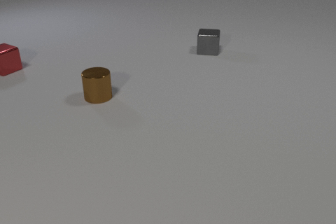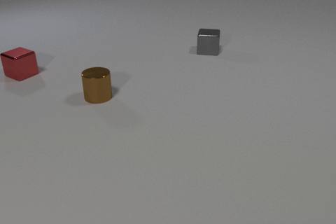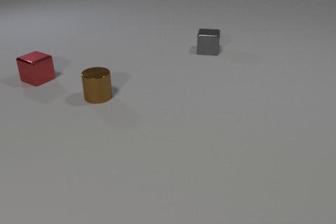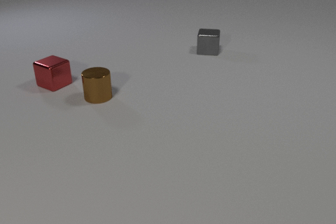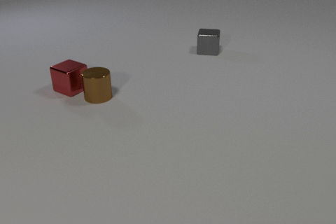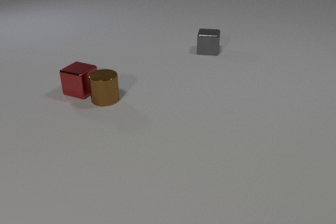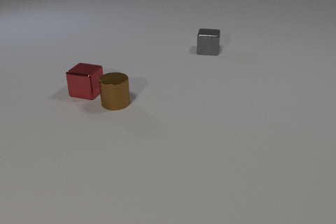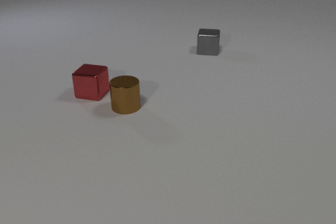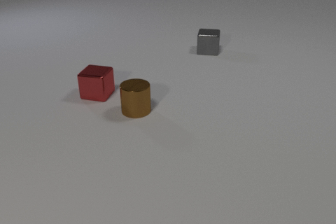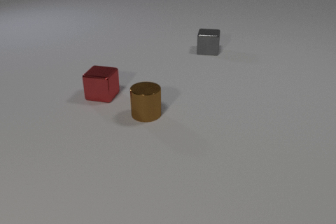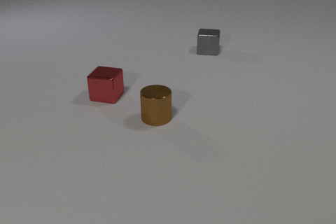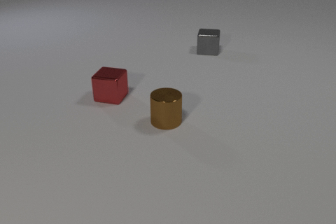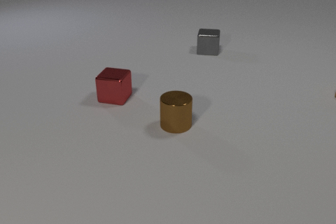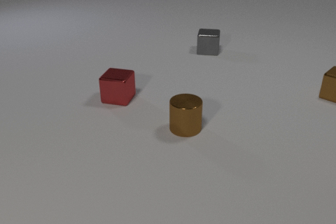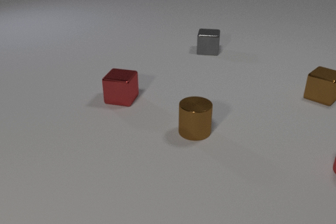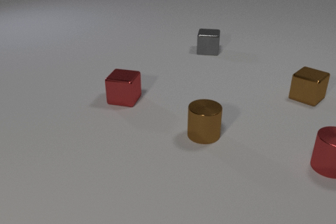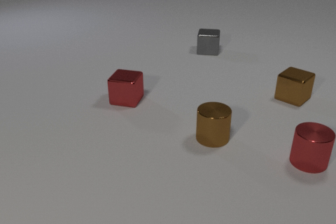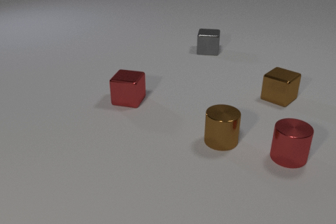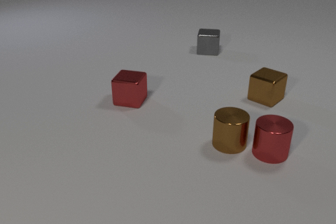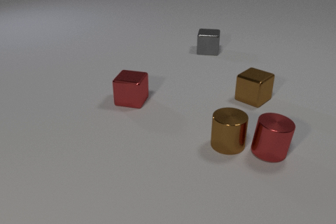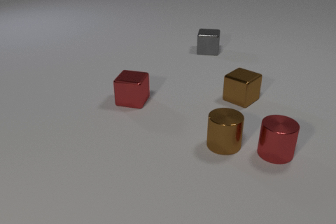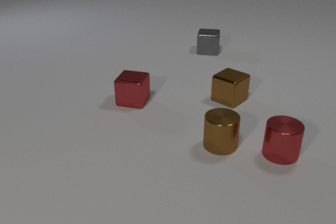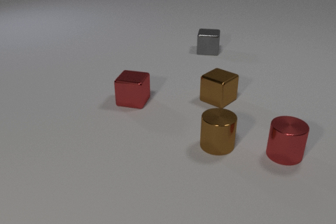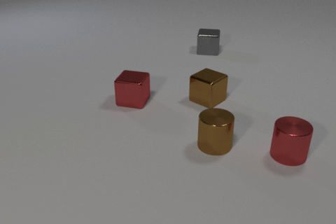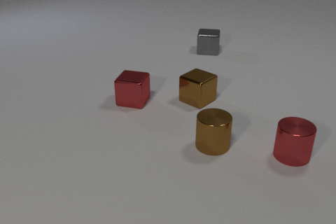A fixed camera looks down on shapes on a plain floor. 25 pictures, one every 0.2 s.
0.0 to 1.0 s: The red metal cube slides toward the camera and to the right. The brown metal cylinder slides to the right and toward the camera. The red metal cube and the brown metal cylinder collide.
1.0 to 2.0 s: The red metal cube slides to the right and toward the camera. The brown metal cylinder slides to the right and toward the camera.
2.0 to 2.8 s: The red metal cube slides to the right and toward the camera. The brown metal cylinder slides to the right and toward the camera. The brown metal cube comes in at the right edge, slides to the left and toward the camera.
2.8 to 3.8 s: The red metal cube slides to the right. The brown metal cylinder slides to the right and toward the camera. The brown metal cube slides to the left. The red metal cylinder slides to the left. The brown metal cylinder and the red metal cylinder collide.
3.8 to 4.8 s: The brown metal cylinder slides to the left. The brown metal cube slides to the left. The red metal cylinder slides to the right.
What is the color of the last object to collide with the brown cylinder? red.
What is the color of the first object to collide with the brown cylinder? red.
How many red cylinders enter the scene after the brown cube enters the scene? 1.
